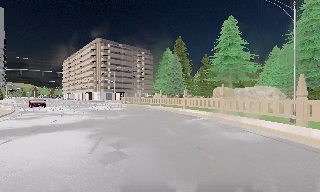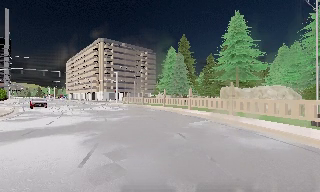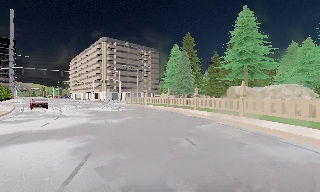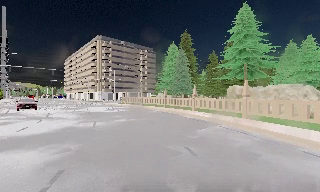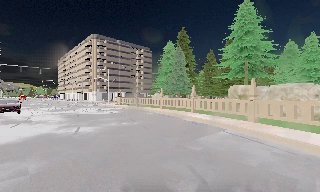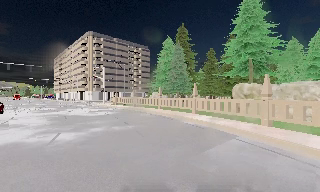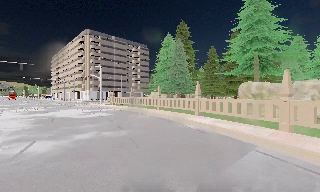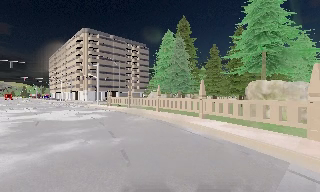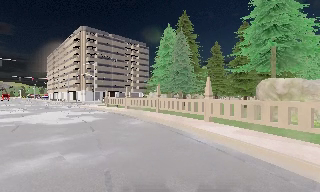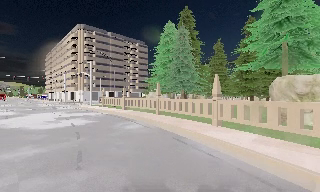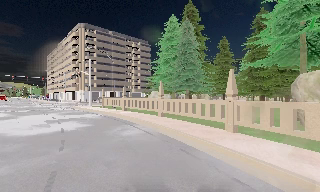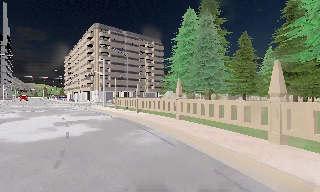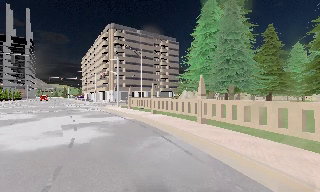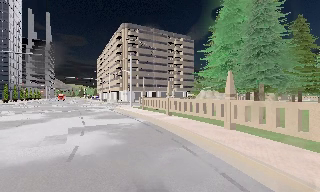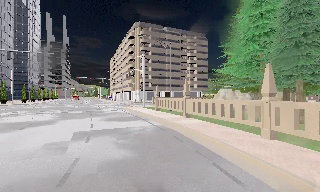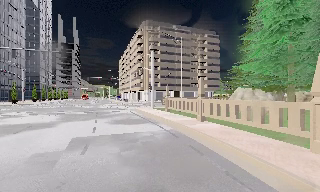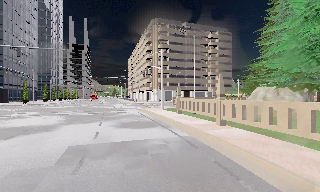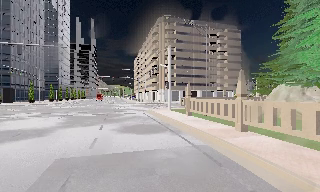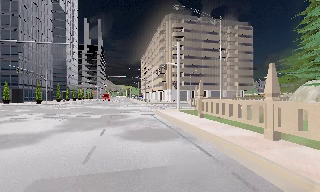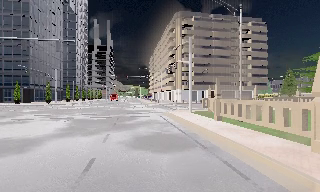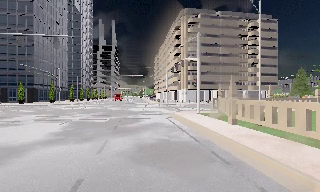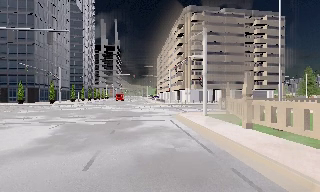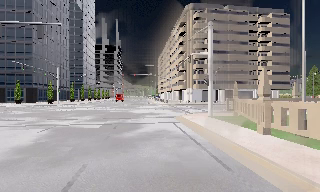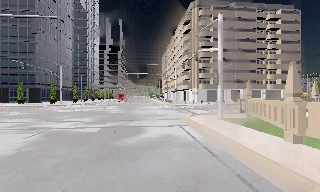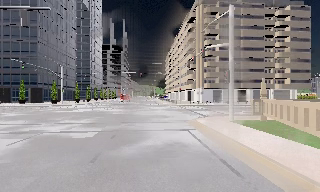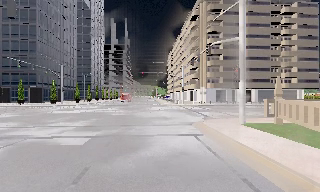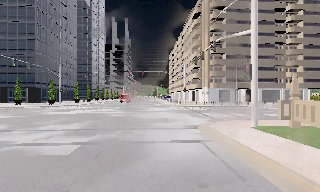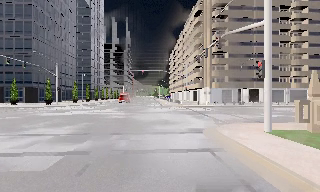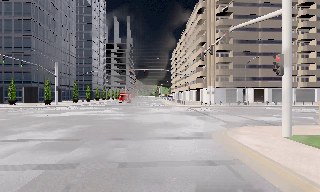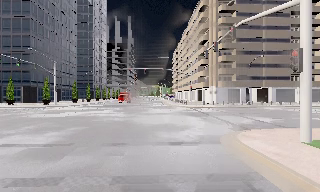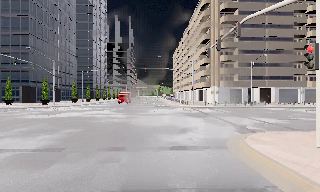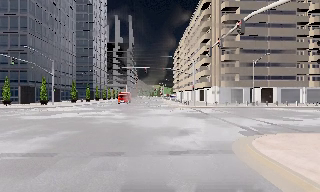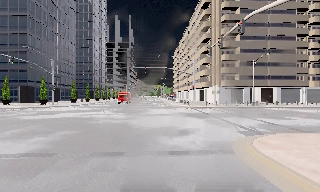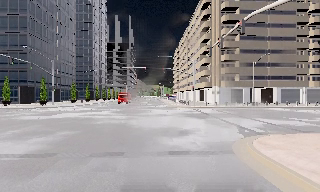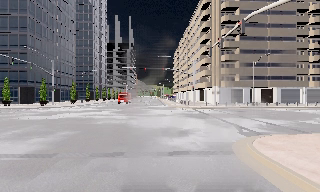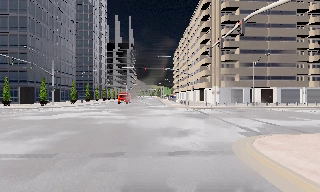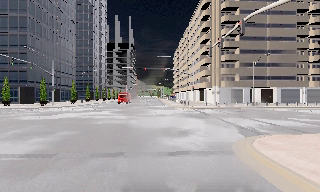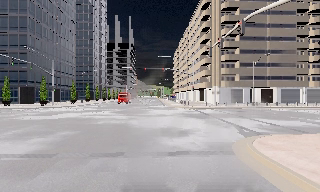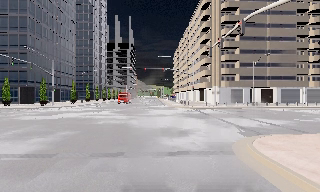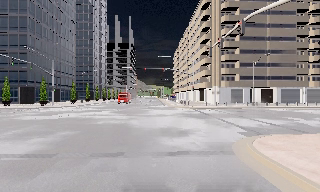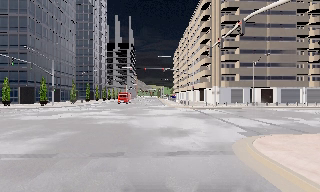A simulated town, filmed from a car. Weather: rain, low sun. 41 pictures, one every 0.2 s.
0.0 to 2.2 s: The camera travels forward, about 15 m, so what stands in front looms larger.
2.2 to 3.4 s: The camera pans to its left, which is counterclockwise from overhead, by about 20 degrees. It travels forward, about 8 m, so what stands in front looms larger.
3.4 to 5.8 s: The camera pans to its left, which is counterclockwise from overhead, by about 15 degrees. It travels forward, about 13 m, so what stands in front looms larger.
5.8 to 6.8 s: The camera travels forward, about 1 m, so what stands in front looms larger. It loses speed.
6.8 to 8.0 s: The camera keeps its place and its aim.
The film runs forward here.
